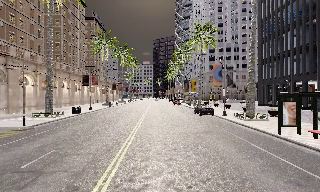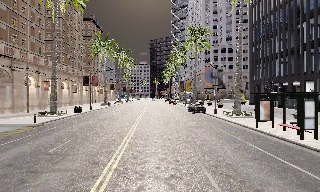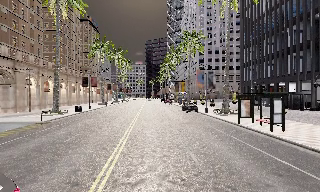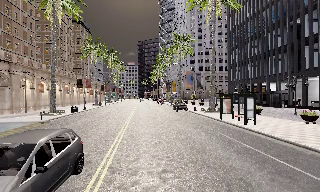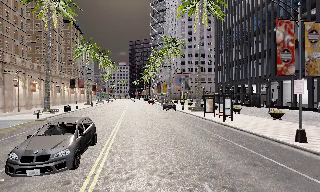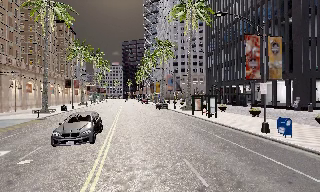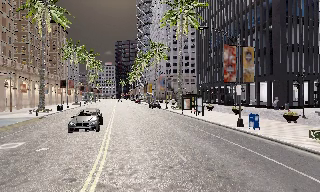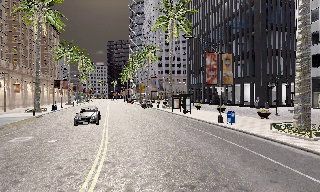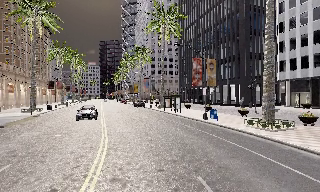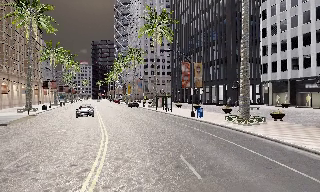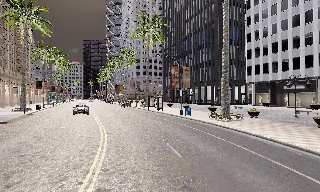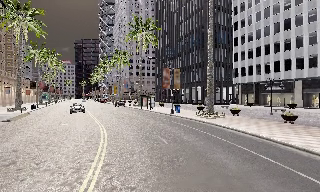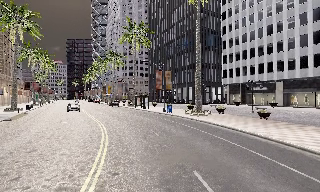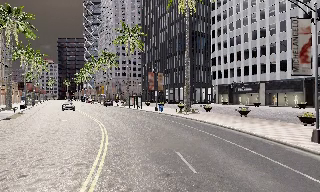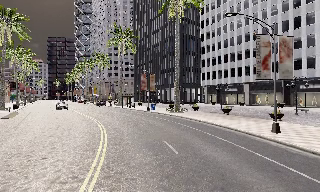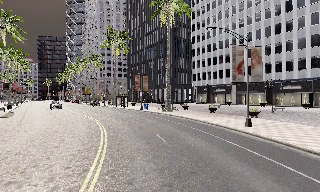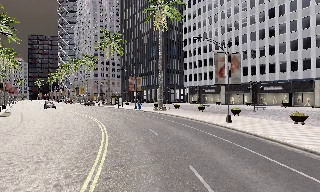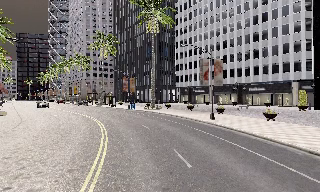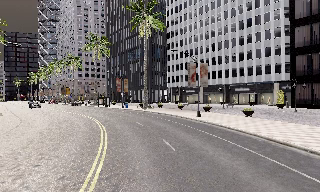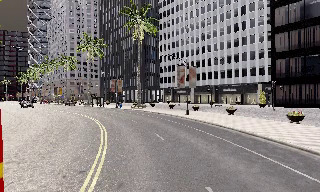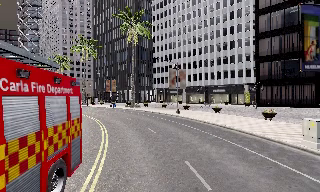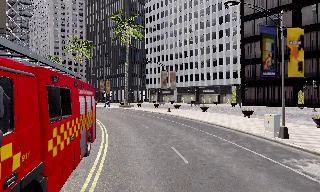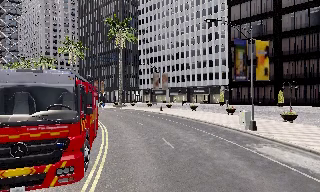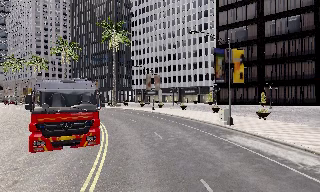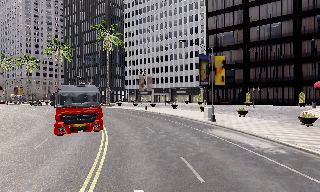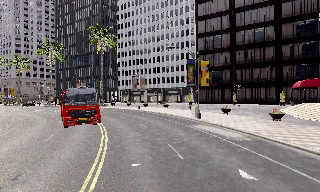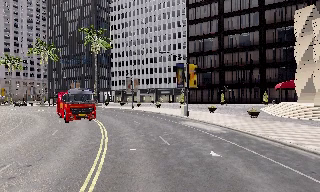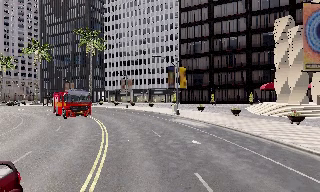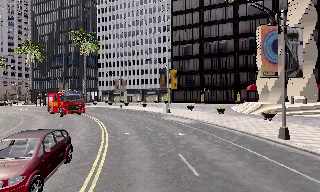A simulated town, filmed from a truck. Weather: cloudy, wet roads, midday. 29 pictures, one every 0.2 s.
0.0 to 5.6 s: The scene slides to the left, as the camera pans about 70 degrees to its right. It travels backward, about 50 m.
The film runs backward here.
